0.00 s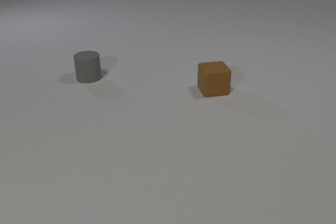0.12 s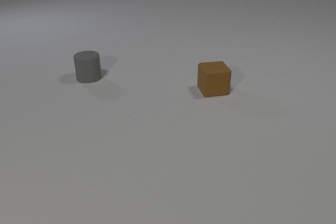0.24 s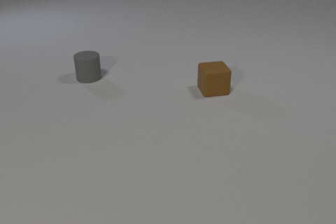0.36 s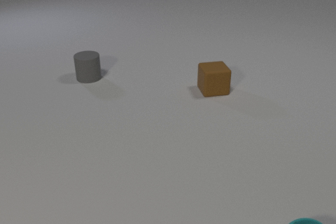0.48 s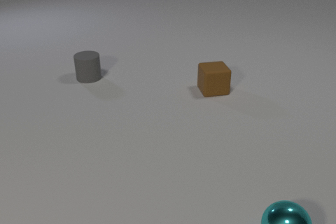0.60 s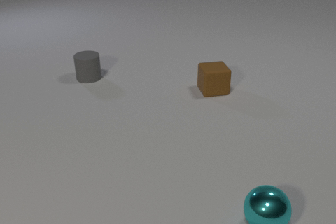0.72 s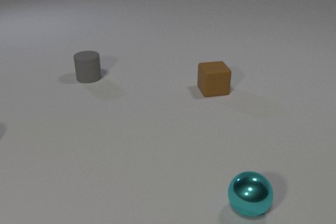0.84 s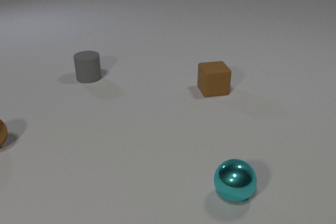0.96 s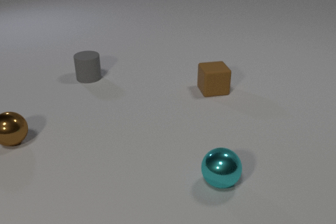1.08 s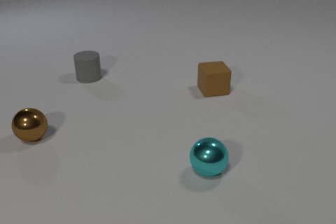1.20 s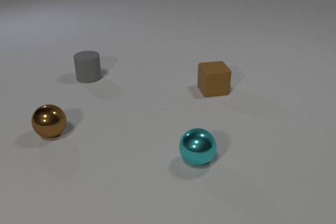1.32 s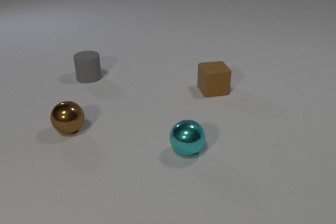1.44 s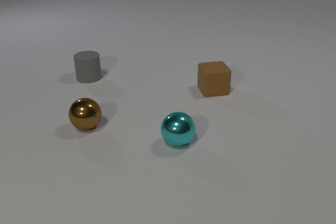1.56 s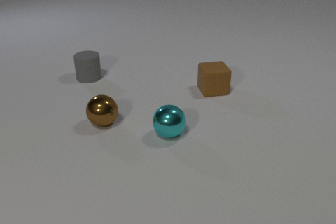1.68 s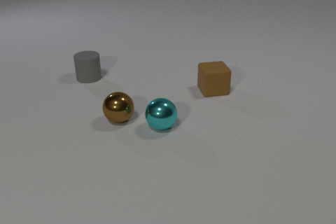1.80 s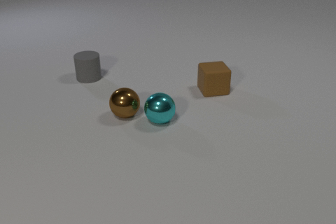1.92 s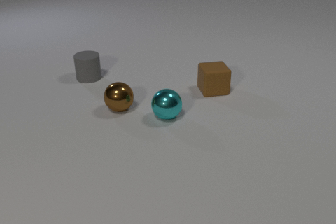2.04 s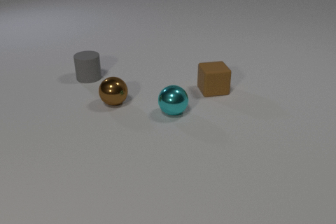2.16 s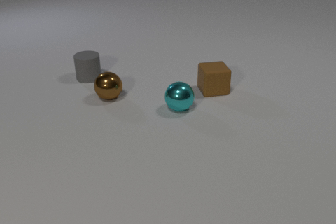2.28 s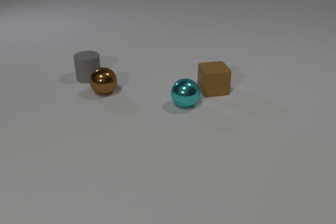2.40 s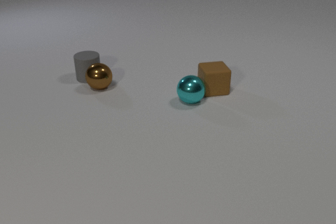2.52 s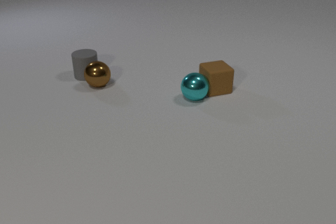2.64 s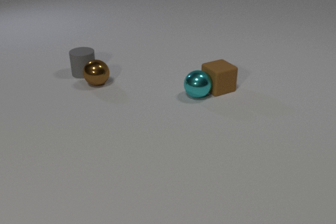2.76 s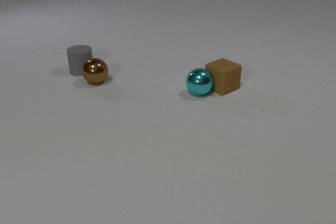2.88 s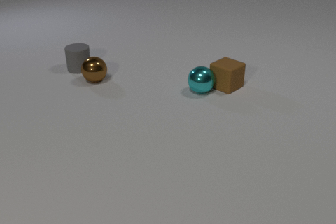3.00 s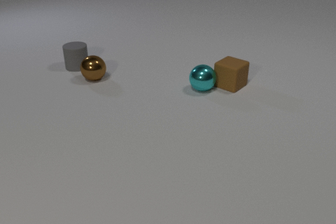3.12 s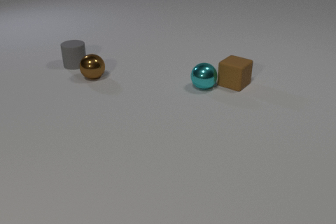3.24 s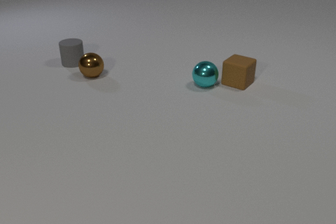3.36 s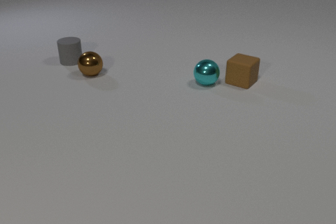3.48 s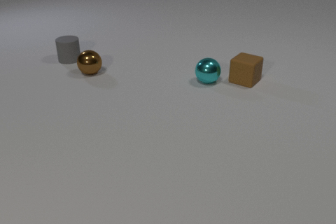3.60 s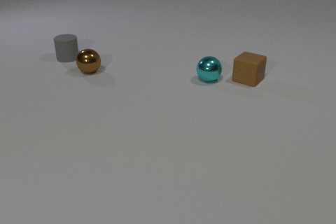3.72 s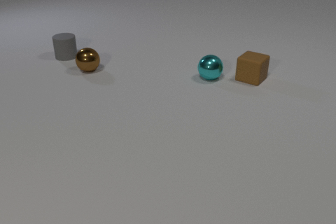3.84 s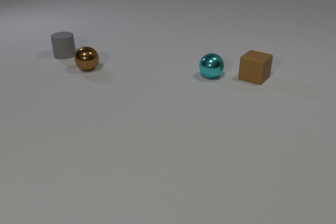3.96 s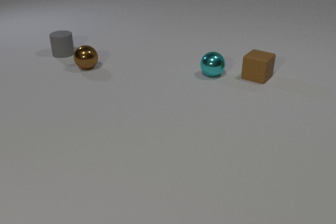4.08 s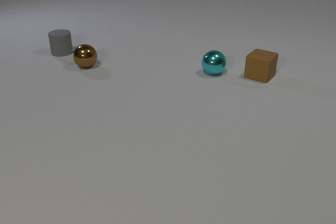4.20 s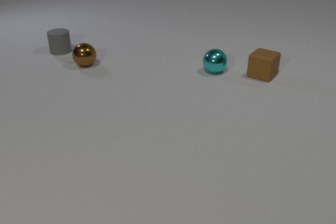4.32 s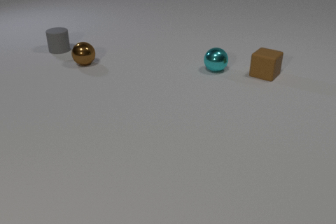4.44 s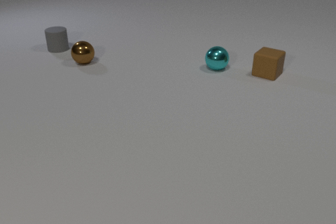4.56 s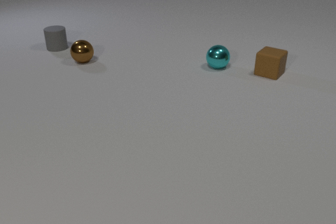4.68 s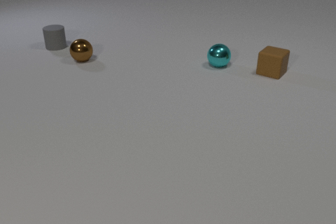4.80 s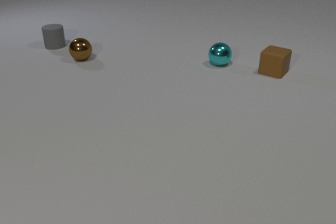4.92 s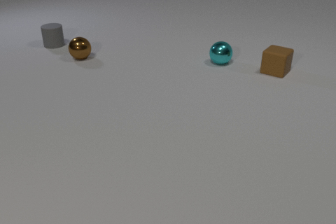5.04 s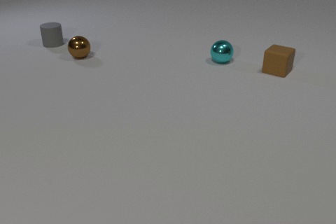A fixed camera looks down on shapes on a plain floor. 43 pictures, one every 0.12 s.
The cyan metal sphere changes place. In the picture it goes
away from the camera.
The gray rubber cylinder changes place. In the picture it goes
away from the camera.
0.00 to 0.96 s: The brown metal sphere comes in at the left edge, rolls to the right. The cyan metal sphere comes in at the bottom edge, rolls away from the camera and to the left.
0.96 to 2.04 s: The brown metal sphere rolls to the right and away from the camera. The cyan metal sphere rolls away from the camera and to the left. The brown metal sphere and the cyan metal sphere collide.
2.04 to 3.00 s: The brown metal sphere rolls away from the camera. The cyan metal sphere rolls away from the camera and to the right. The gray rubber cylinder slides away from the camera. The brown rubber cube slides to the right and away from the camera, spins counterclockwise seen from above by about 45 degrees, its near face sliding to the right. The brown metal sphere and the gray rubber cylinder collide. The cyan metal sphere and the brown rubber cube collide.
3.00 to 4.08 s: The brown metal sphere rolls away from the camera. The cyan metal sphere rolls away from the camera. The gray rubber cylinder slides away from the camera. The brown rubber cube slides to the right and away from the camera.
4.08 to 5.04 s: The brown metal sphere rolls away from the camera. The cyan metal sphere rolls away from the camera. The gray rubber cylinder slides away from the camera. The brown rubber cube slides away from the camera and to the right.
Are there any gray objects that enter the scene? no.
Are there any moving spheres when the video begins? no.
What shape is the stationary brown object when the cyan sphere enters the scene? cube.
